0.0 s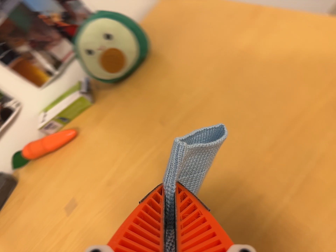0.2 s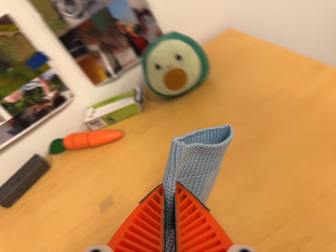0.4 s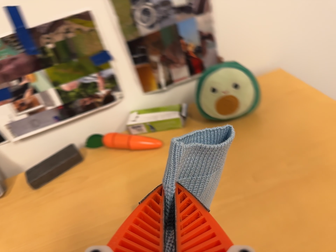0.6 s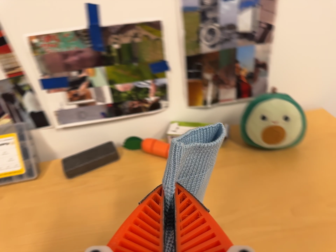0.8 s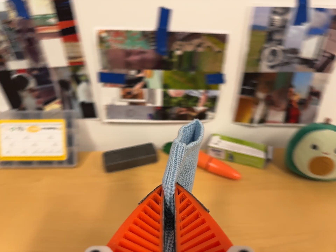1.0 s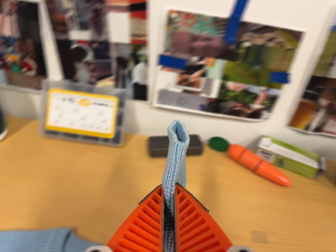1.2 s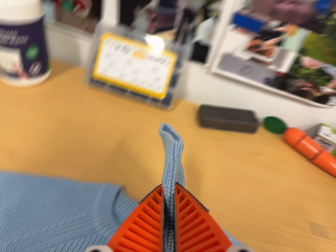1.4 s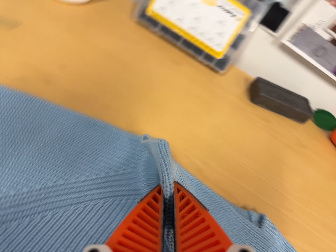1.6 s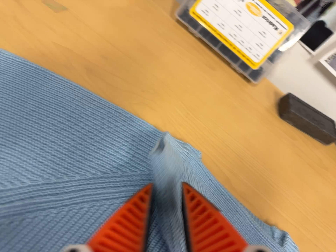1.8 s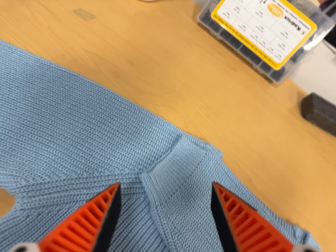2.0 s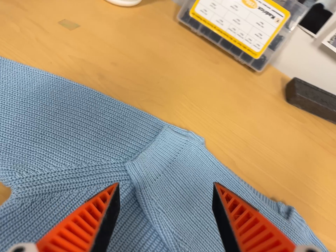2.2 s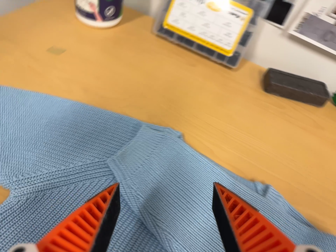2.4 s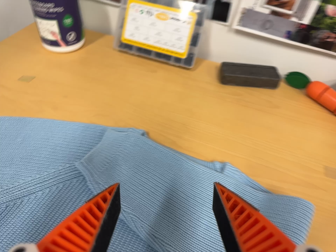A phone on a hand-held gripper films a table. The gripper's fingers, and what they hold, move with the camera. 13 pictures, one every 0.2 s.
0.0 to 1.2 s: The camera pans to its left by about 10 degrees. It travels to its left, about 50 cm, so close, fixed things drift to the right. It rolls about its line of sight by about 65 degrees, and the scene rotates clockwise.
1.2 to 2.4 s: The camera travels backward and toward the bottom of its view, about 9 cm, so what stands in front gets smaller.
The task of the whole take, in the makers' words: right arm across.
The film runs forward here.
